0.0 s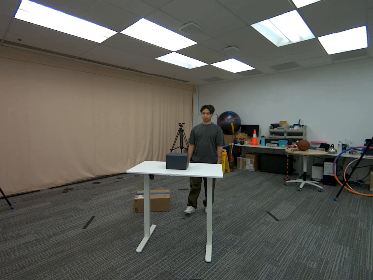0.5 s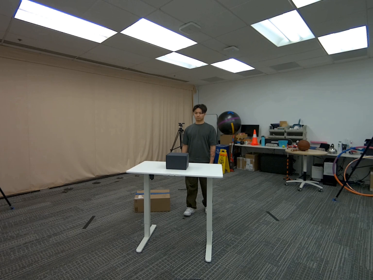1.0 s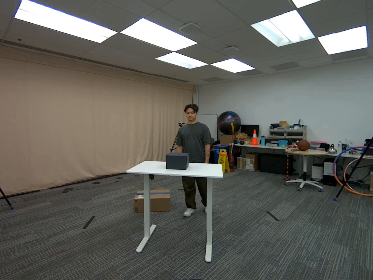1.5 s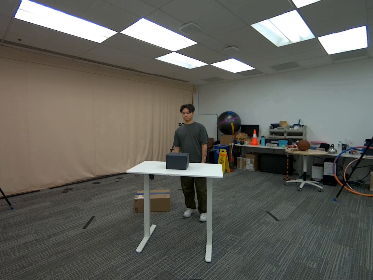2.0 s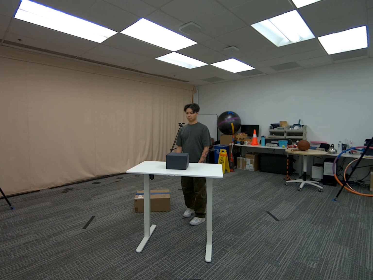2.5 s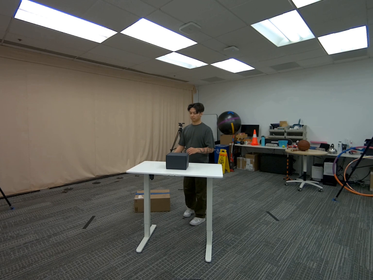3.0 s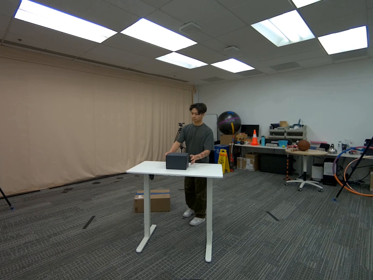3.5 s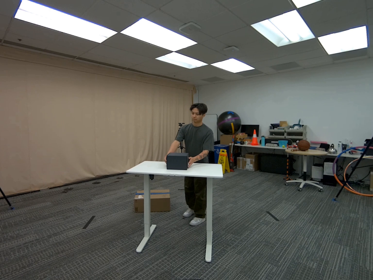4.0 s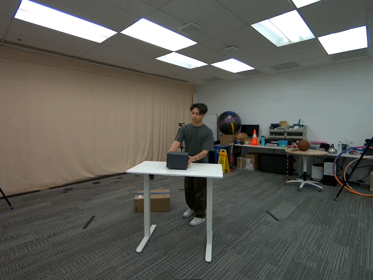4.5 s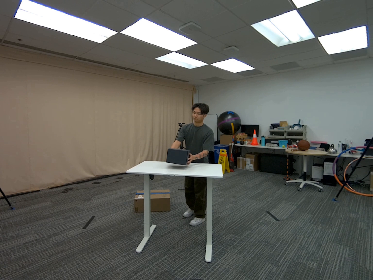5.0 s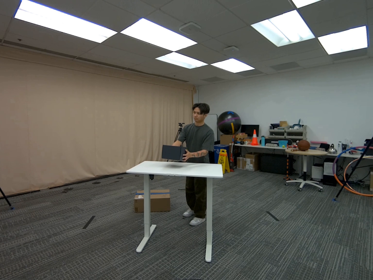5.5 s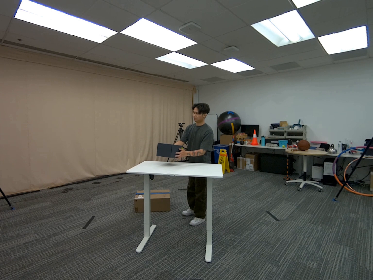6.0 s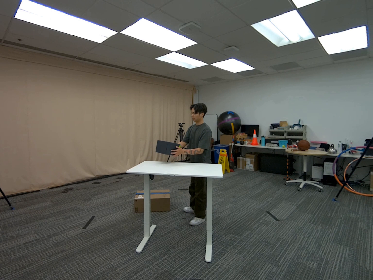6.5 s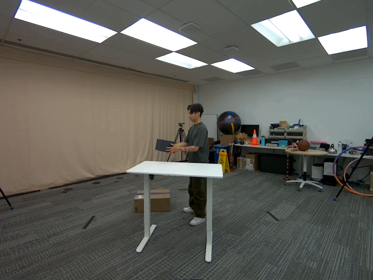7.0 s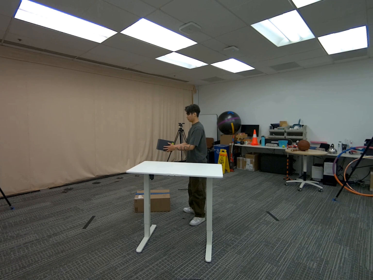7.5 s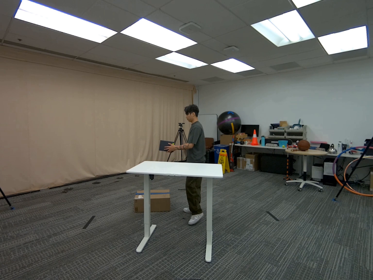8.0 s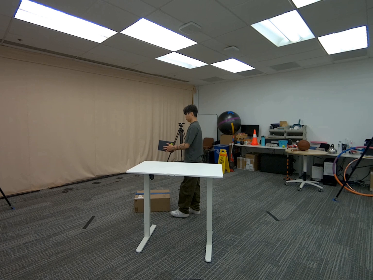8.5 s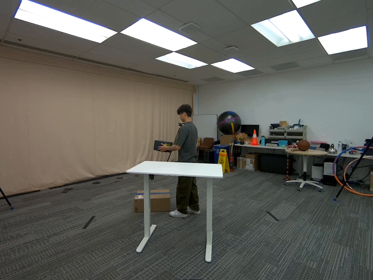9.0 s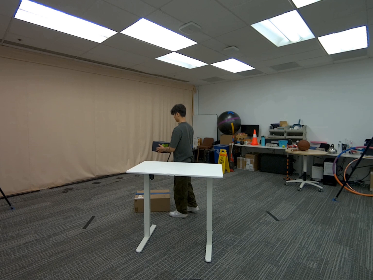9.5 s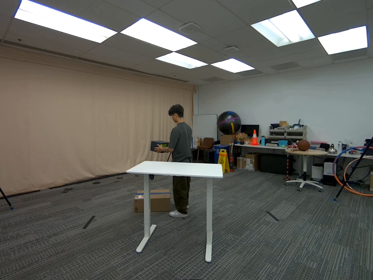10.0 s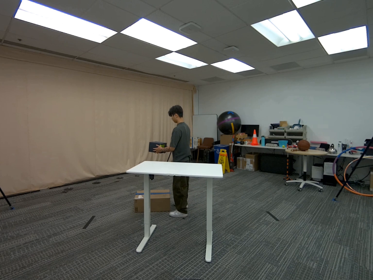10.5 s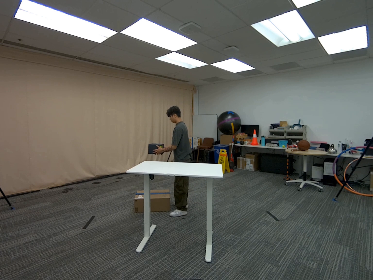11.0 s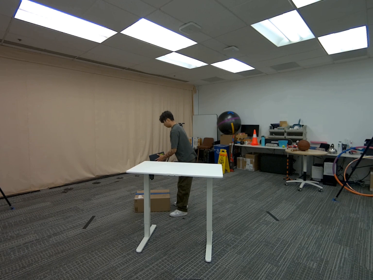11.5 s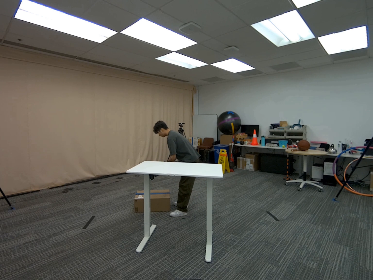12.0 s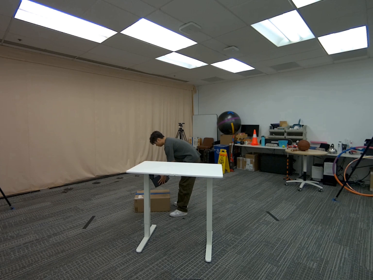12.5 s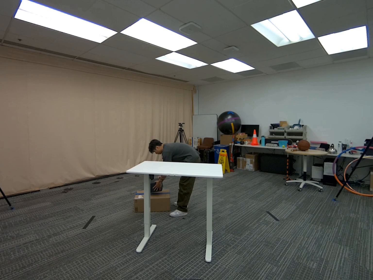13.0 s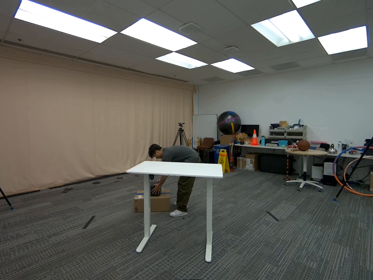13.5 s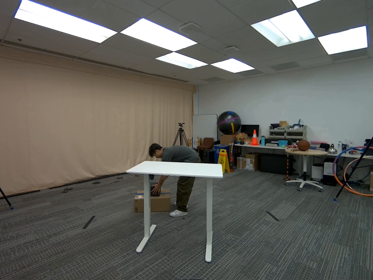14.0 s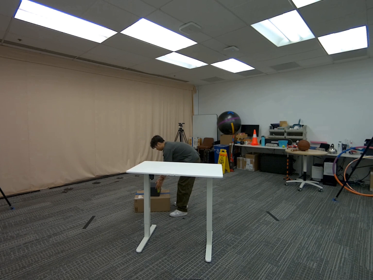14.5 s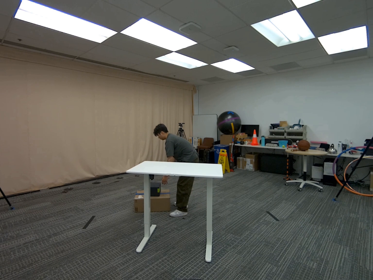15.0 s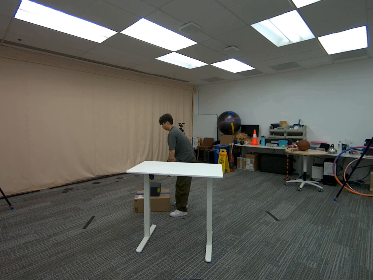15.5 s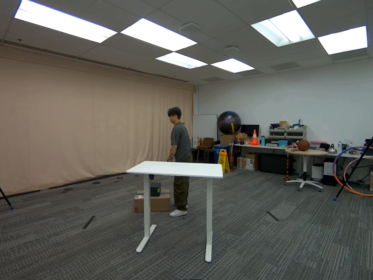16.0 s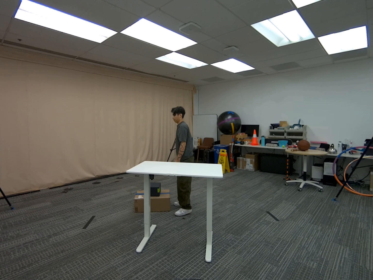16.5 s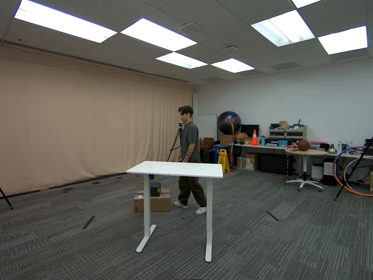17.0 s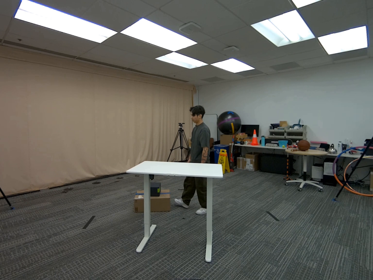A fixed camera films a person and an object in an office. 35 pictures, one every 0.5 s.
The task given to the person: Walk to the black square box from the white desk, grab the black square box with both hands, and place the black square box on top of the big brown cardboard box.
